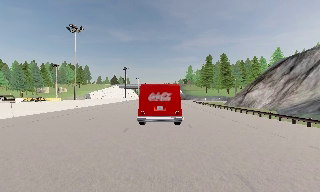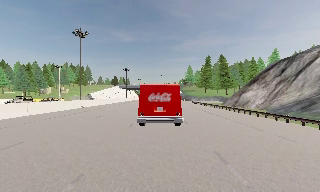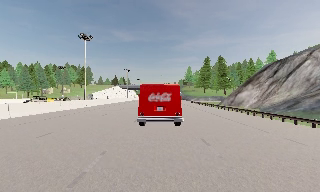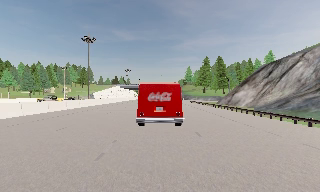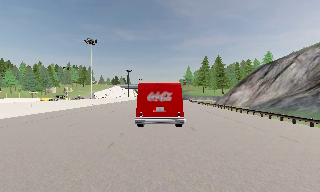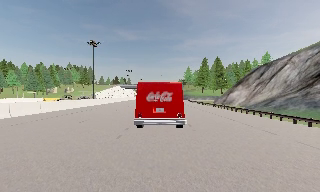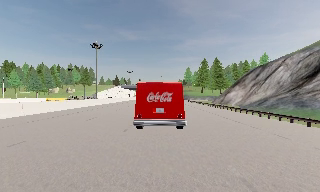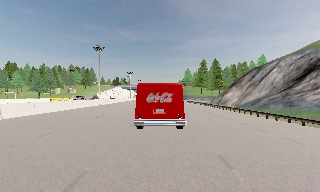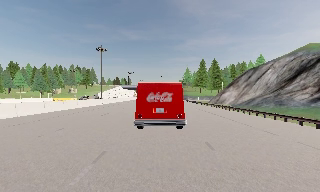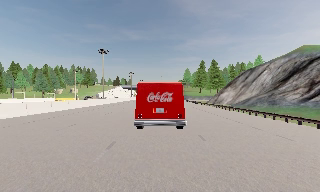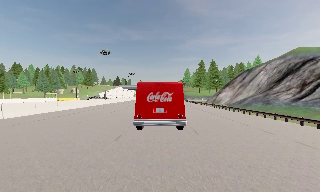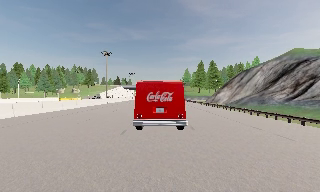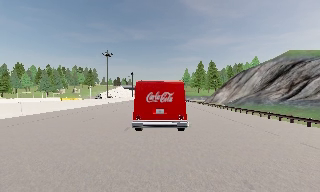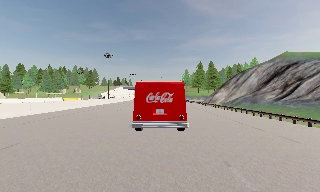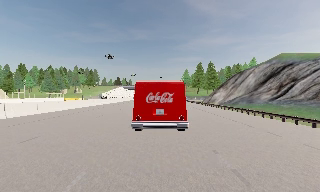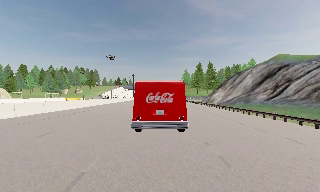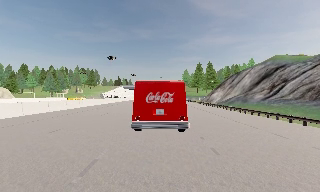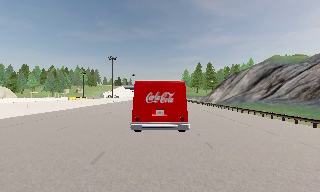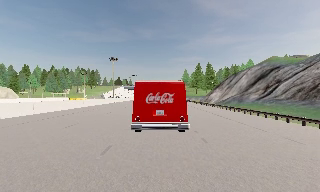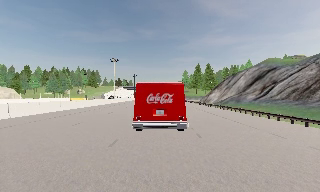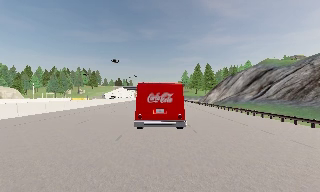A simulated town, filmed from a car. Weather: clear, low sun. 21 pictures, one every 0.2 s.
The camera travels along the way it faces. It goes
backward.
0.0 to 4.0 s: The camera travels backward, about 20 m, so what stands in front gets smaller. It loses speed.
The film runs backward here.
